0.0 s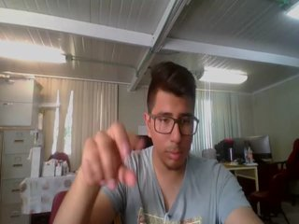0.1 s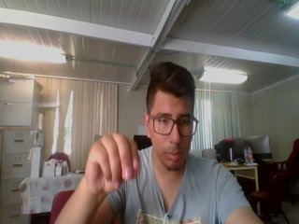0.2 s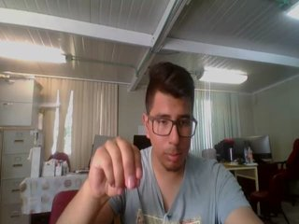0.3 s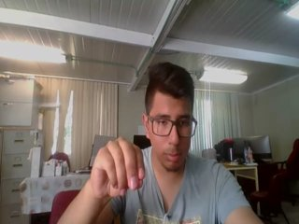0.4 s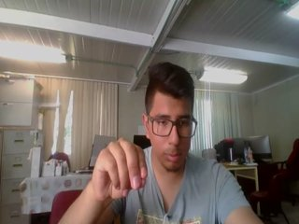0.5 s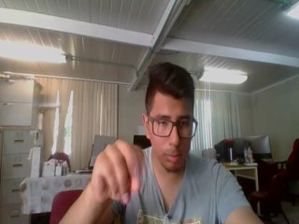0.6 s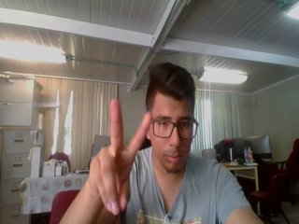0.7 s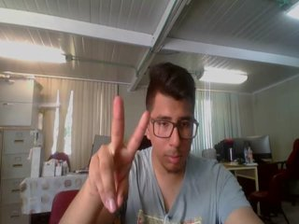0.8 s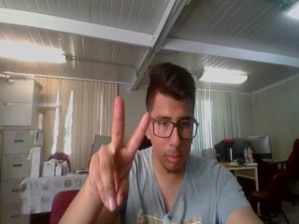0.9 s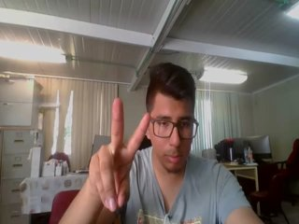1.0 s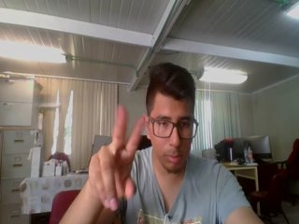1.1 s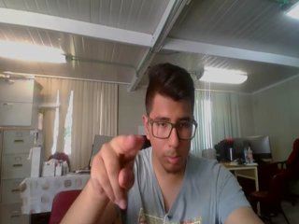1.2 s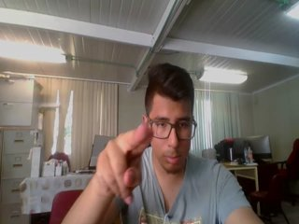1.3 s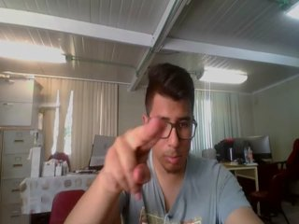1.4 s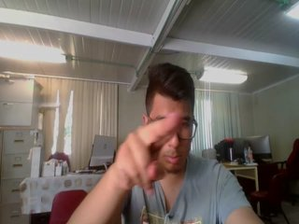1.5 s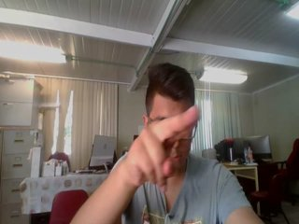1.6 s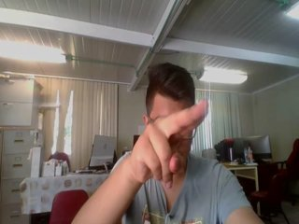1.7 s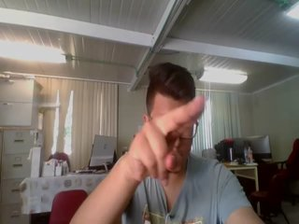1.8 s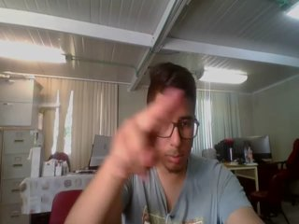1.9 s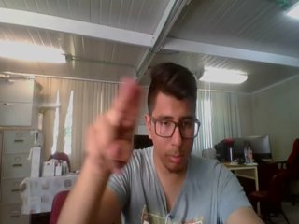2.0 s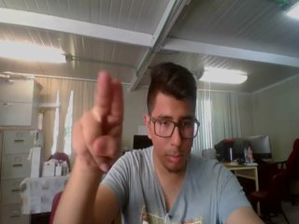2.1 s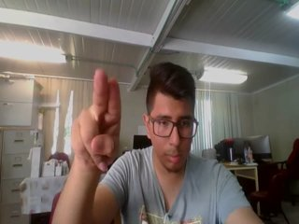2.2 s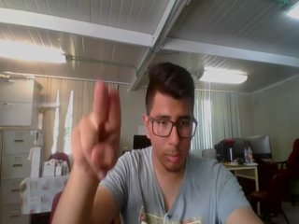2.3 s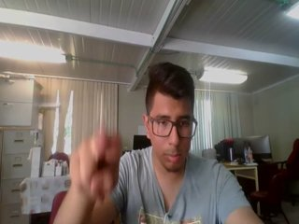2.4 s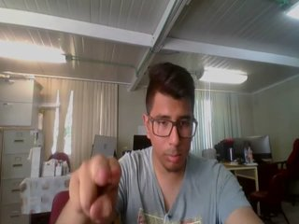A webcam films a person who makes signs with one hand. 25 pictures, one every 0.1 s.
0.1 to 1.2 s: Zoom in.
1.3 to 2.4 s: Pointing with two fingers.
